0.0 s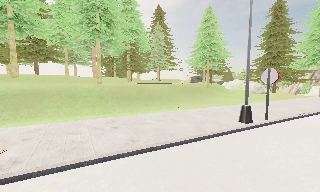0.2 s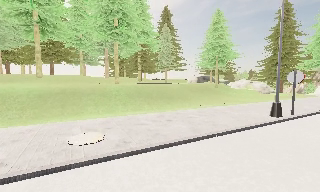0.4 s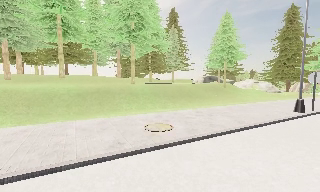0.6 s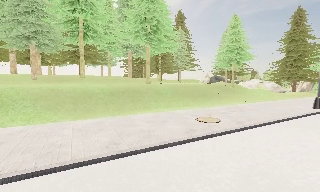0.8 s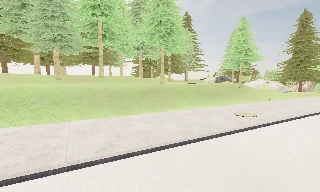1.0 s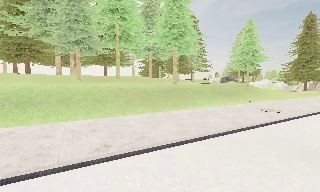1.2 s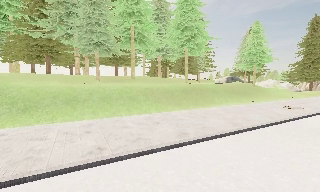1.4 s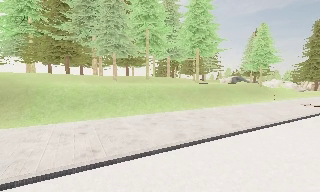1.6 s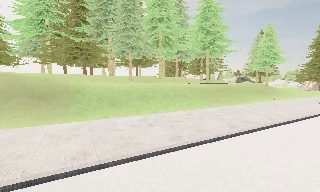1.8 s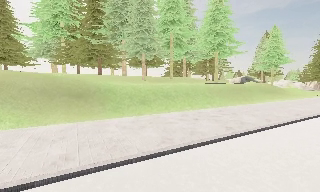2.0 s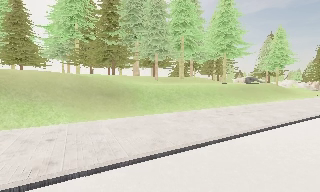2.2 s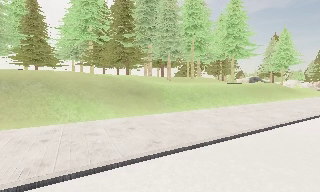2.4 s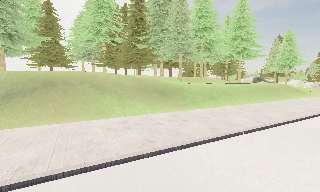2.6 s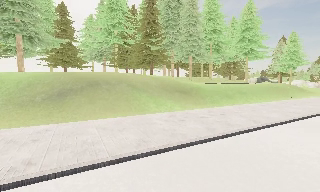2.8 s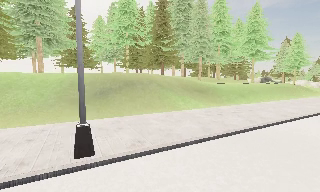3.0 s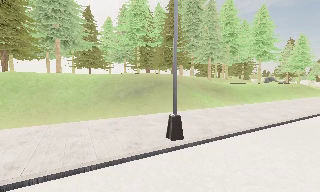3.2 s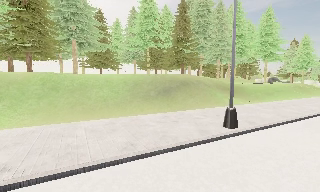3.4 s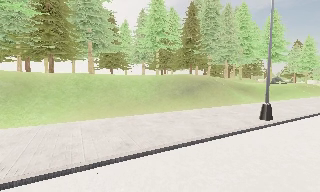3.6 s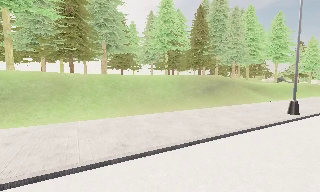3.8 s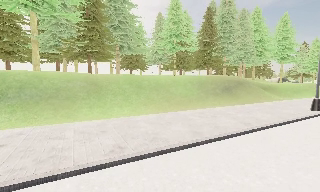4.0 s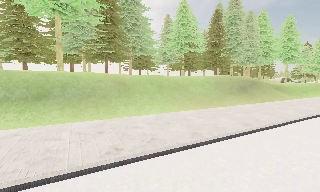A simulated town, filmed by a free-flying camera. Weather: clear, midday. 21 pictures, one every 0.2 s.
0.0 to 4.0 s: The camera travels to its left and backward, about 45 m, so close, fixed things drift to the right.
The film runs forward here.
